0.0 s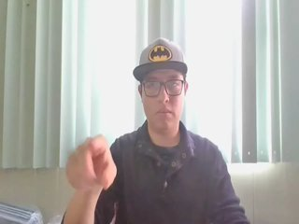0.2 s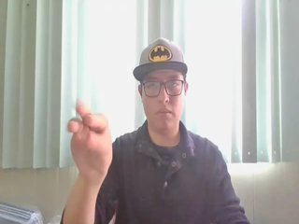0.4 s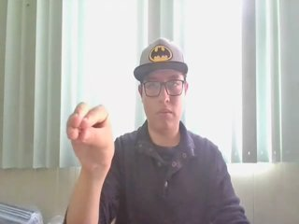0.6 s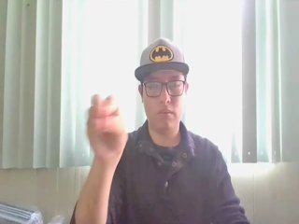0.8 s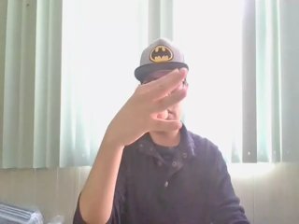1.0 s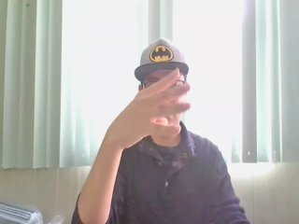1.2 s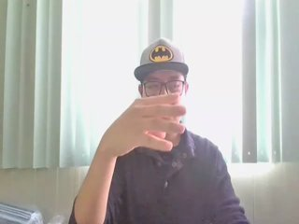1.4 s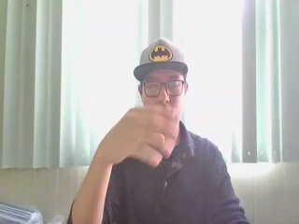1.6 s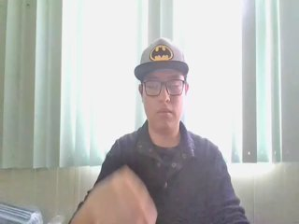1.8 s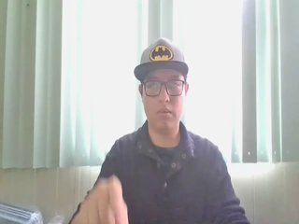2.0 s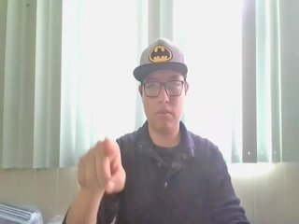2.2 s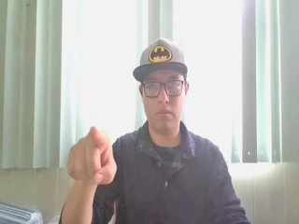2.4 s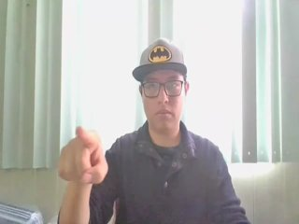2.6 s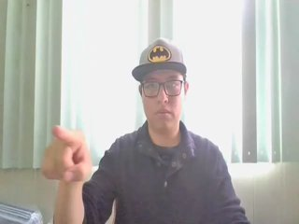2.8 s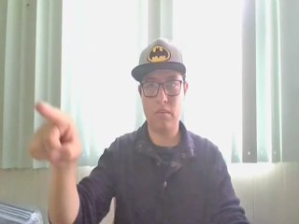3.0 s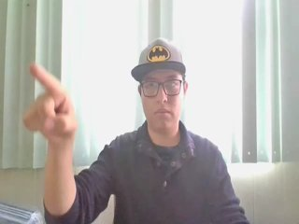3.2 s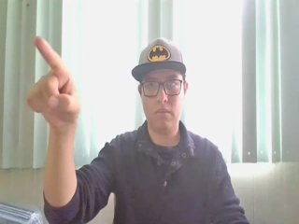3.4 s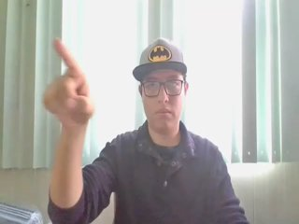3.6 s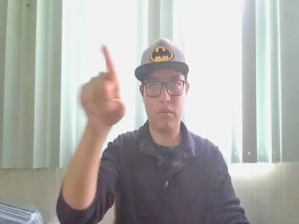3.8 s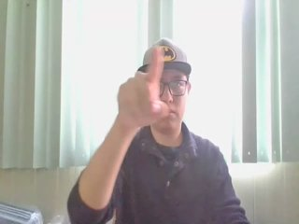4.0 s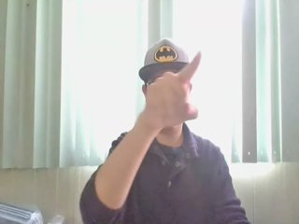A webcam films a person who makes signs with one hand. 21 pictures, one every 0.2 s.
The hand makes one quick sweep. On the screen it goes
to the right.
0.3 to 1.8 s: On the screen the hand sweeps to the right. The name of the sign: Throw left.
1.9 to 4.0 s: Pointing with one finger.
